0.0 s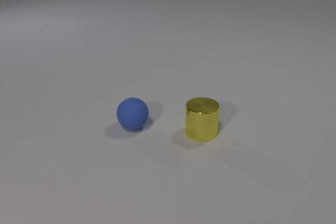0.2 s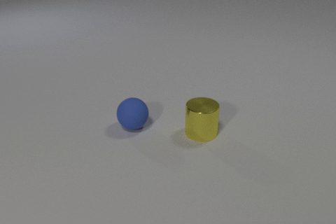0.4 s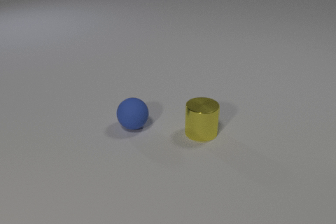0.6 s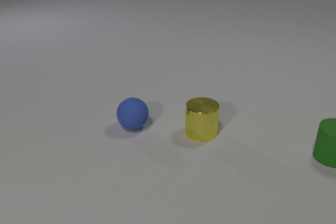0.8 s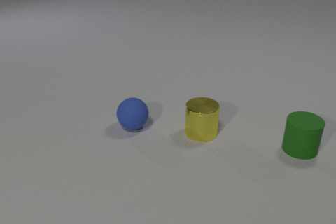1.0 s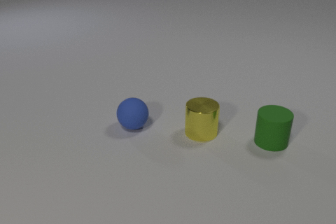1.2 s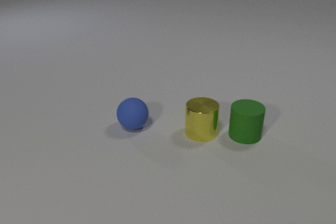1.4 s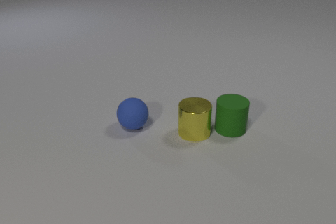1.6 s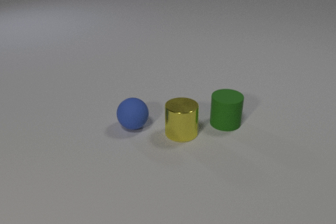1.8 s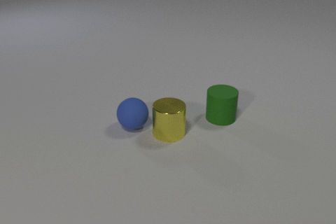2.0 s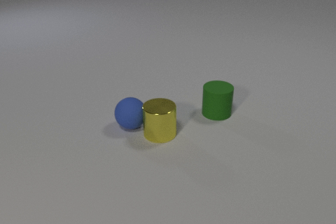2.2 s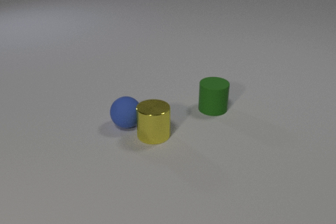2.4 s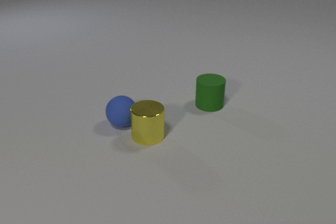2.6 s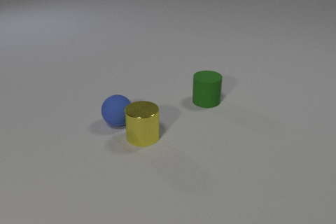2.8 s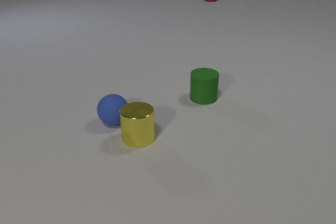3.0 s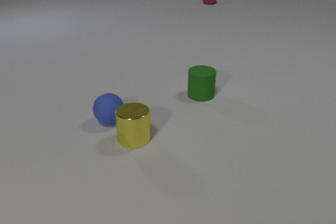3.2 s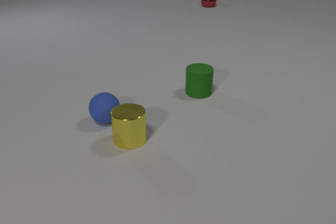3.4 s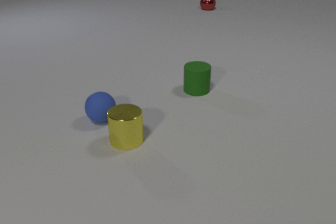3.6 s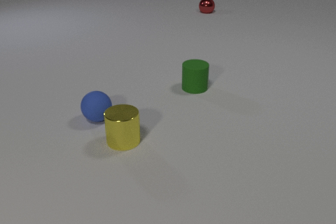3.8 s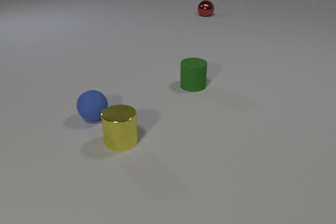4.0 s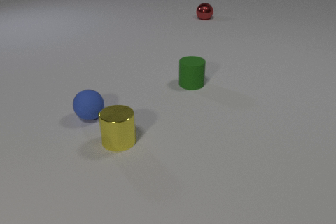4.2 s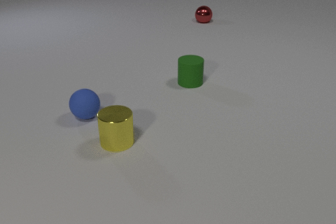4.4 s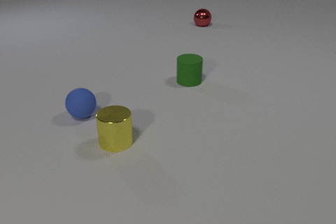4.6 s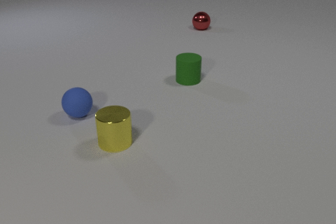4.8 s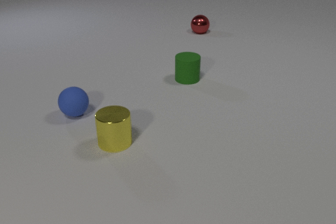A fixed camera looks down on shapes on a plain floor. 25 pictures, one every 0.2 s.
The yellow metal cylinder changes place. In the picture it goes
to the left.
0.0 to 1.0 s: The green rubber cylinder comes in at the right edge, slides to the left.
1.0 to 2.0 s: The green rubber cylinder slides to the left and away from the camera. The yellow metal cylinder slides to the left. The green rubber cylinder and the yellow metal cylinder collide. The yellow metal cylinder and the blue rubber sphere collide.
2.0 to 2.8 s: The green rubber cylinder slides away from the camera and to the left. The yellow metal cylinder slides to the left. The red metal sphere comes in at the top edge, rolls toward the camera. The blue rubber sphere rolls to the left and away from the camera.
2.8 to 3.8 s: The green rubber cylinder slides away from the camera and to the left. The yellow metal cylinder slides to the left. The red metal sphere rolls toward the camera. The blue rubber sphere rolls to the left and away from the camera.
3.8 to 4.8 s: The green rubber cylinder slides away from the camera. The red metal sphere rolls toward the camera. The blue rubber sphere rolls to the left and away from the camera.
Are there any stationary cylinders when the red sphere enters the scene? no.
What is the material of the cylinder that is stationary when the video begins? metal.
What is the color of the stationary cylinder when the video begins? yellow.
